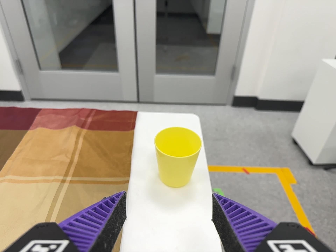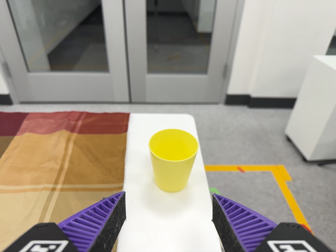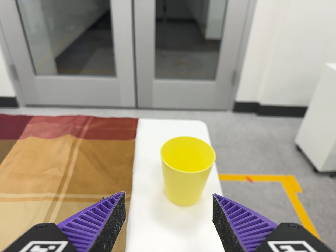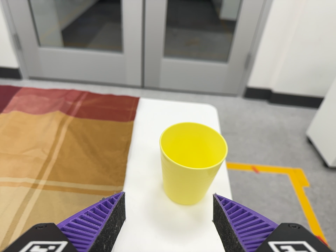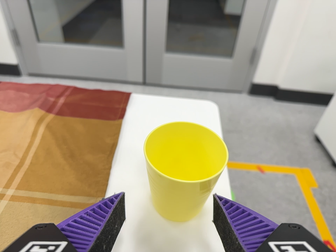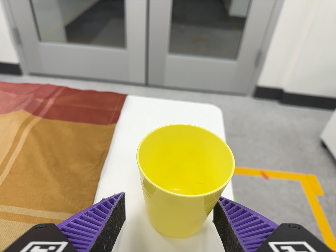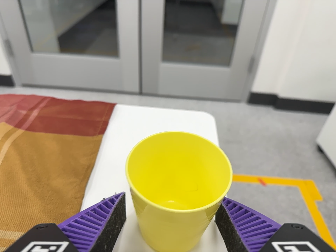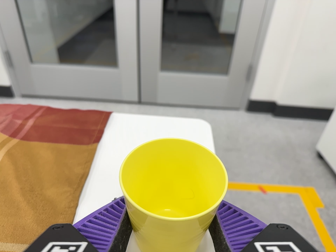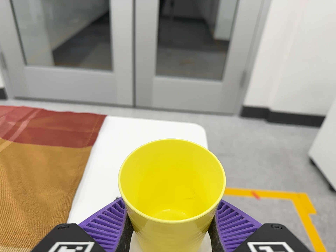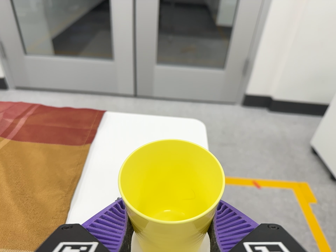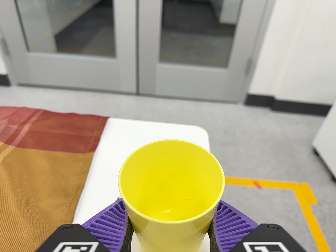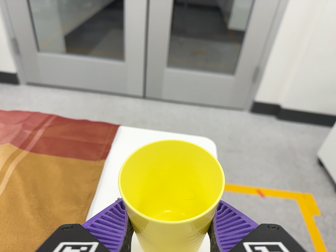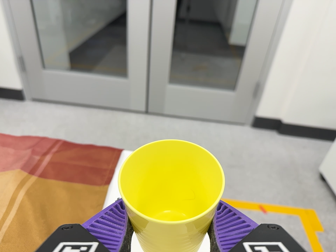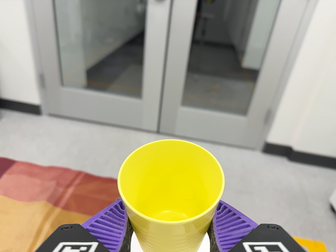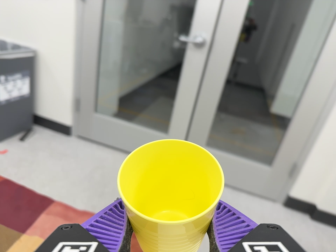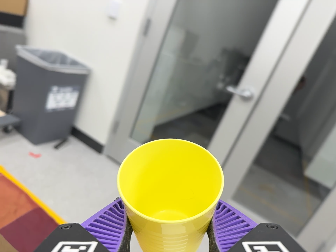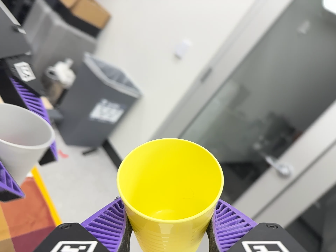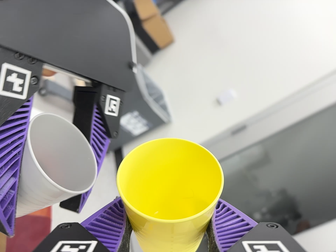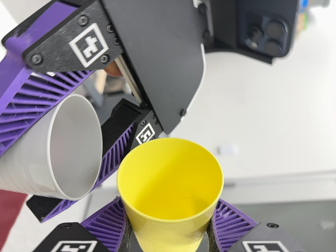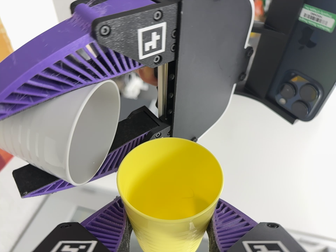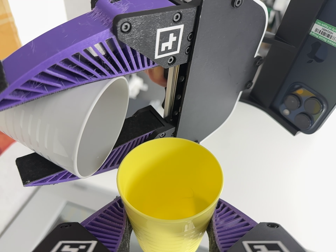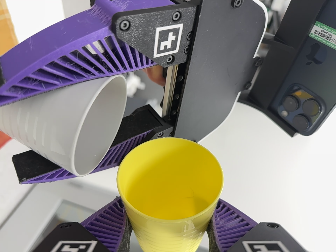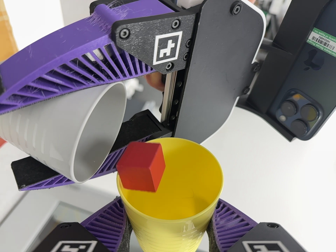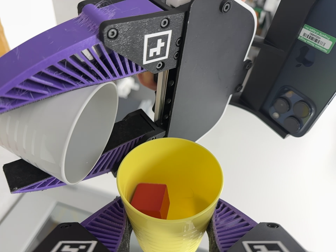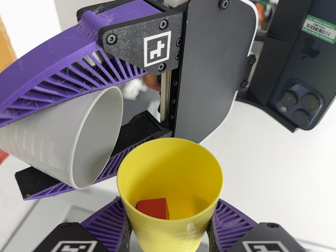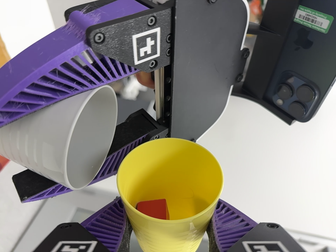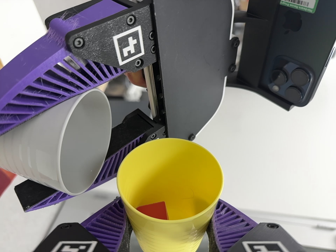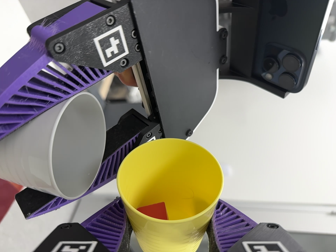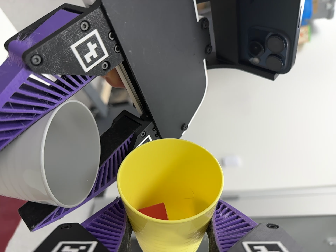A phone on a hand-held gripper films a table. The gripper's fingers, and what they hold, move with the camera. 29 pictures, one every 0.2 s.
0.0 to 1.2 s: The camera travels forward, about 22 cm, so what stands in front looms larger.
1.2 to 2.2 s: The camera travels toward the top of its view, about 4 cm, so close, fixed things drift downward.
2.2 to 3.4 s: The scene slides to the right, as the camera pans about 25 degrees to its left. It travels toward the top of its view and to its left, about 34 cm, so close, fixed things drift downward. Its aim tips toward the top of its view by about 35 degrees, and the scene shifts downward. It rolls about its line of sight by about 65 degrees, and the scene rotates clockwise.
3.4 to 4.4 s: The camera travels to its left, about 9 cm. Its aim tips toward the top of its view by about 10 degrees, and the scene shifts downward. It rolls about its line of sight by about 50 degrees, and the scene rotates clockwise.
4.4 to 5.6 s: The camera travels to its right, about 5 cm. It rolls about its line of sight by about 25 degrees, and the scene rotates counterclockwise.
The film runs backward here.
